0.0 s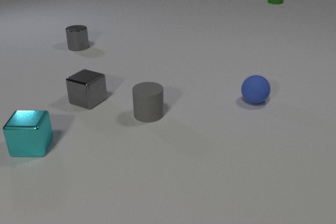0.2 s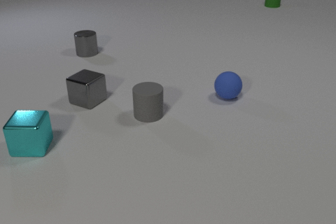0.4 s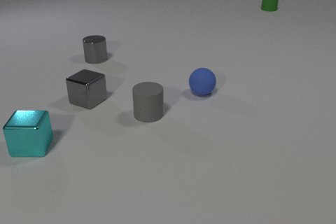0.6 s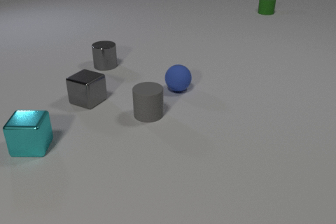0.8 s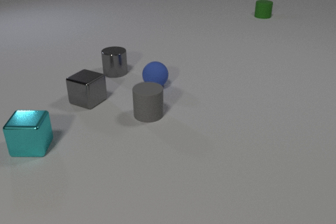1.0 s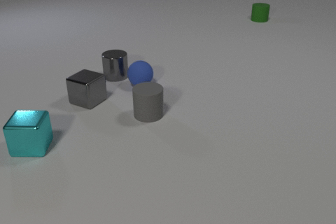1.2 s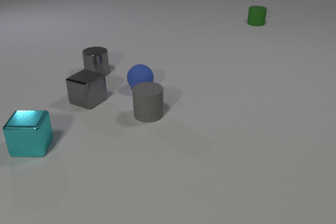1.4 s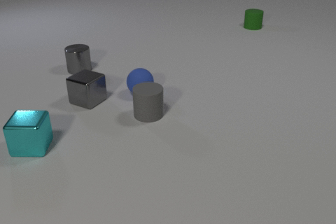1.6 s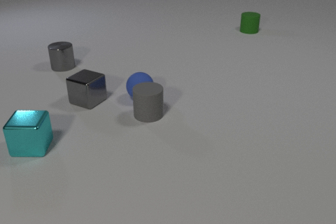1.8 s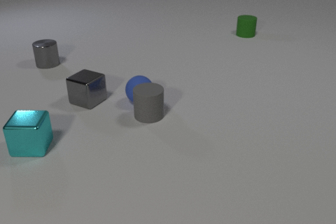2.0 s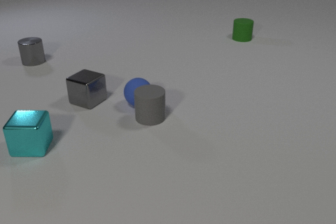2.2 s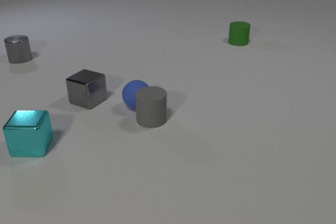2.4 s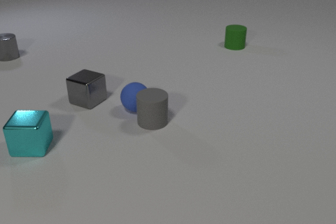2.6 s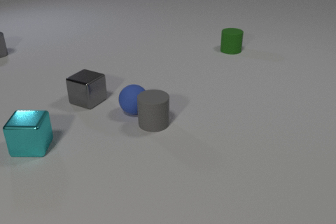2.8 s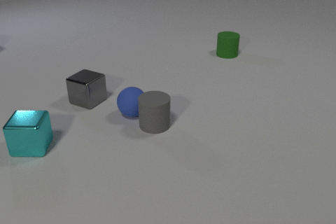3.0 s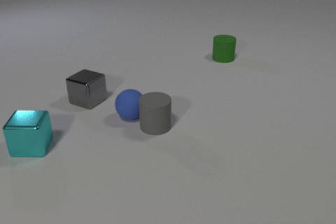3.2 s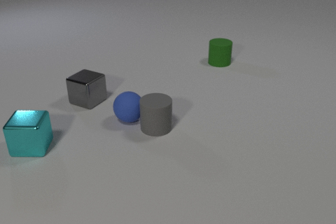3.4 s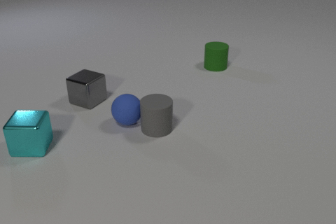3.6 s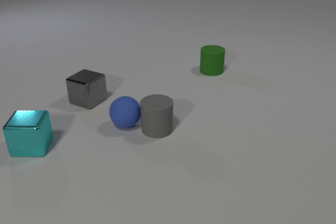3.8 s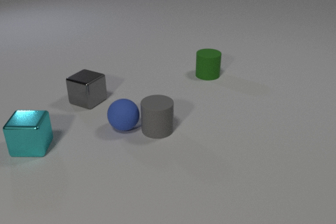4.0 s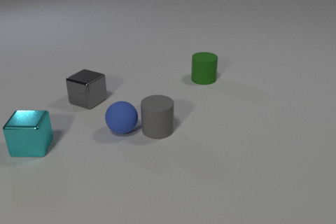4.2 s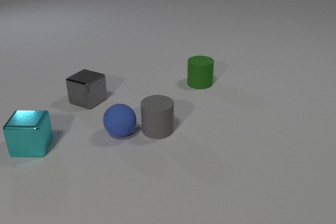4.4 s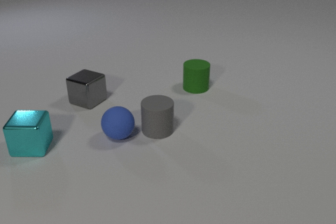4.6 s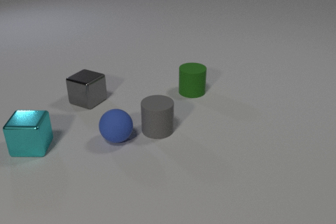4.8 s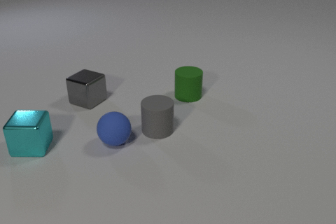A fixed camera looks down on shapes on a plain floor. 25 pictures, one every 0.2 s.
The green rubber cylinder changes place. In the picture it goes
toward the camera.
The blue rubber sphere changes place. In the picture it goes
to the left.
0.0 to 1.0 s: The gray metal cylinder slides toward the camera and to the right. The blue rubber sphere rolls to the left. The green rubber cylinder slides toward the camera. The gray metal cylinder and the blue rubber sphere collide.
1.0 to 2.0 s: The gray metal cylinder slides to the left and away from the camera. The blue rubber sphere rolls toward the camera. The green rubber cylinder slides toward the camera. The blue rubber sphere and the gray rubber cylinder collide.
2.0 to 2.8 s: The gray metal cylinder slides to the left and away from the camera, leaves at the left edge. The blue rubber sphere rolls toward the camera. The gray rubber cylinder slides toward the camera. The green rubber cylinder slides toward the camera.
2.8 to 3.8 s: The blue rubber sphere rolls toward the camera. The gray rubber cylinder slides toward the camera. The green rubber cylinder slides toward the camera.
3.8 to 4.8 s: The blue rubber sphere rolls toward the camera. The green rubber cylinder slides toward the camera.
How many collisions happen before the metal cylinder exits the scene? 2.
What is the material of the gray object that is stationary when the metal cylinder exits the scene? metal.
What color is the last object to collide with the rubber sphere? gray.
